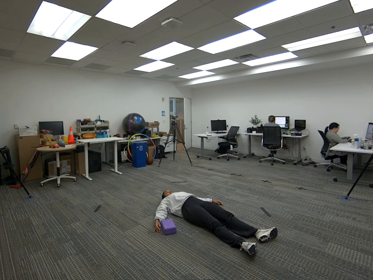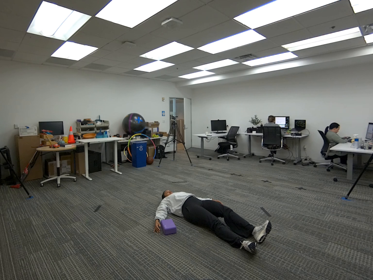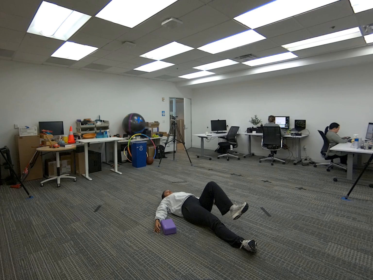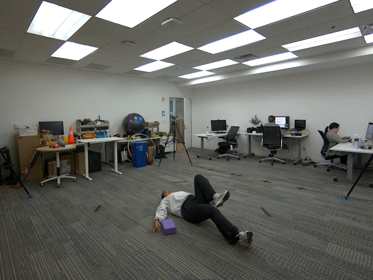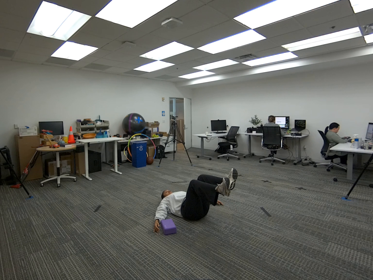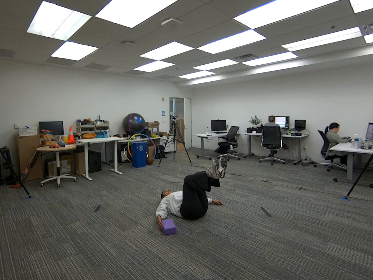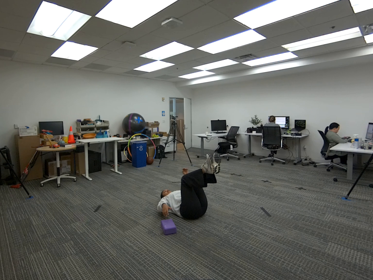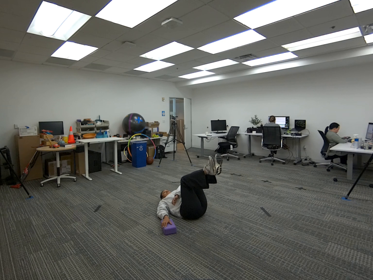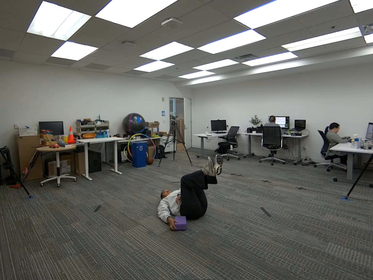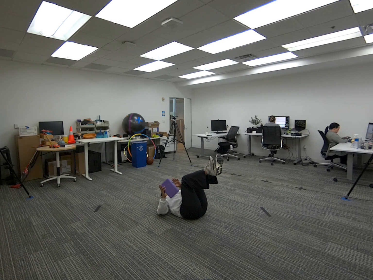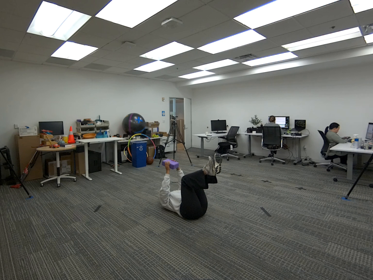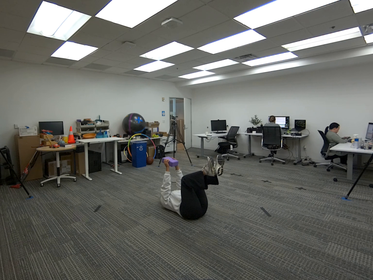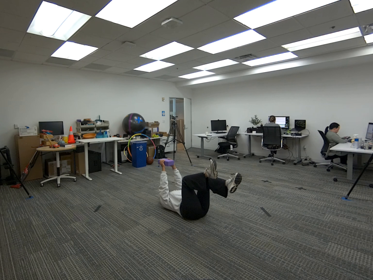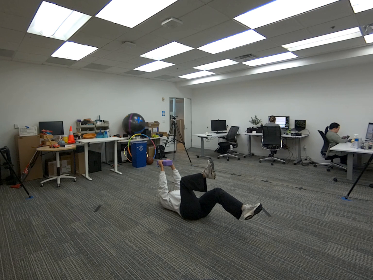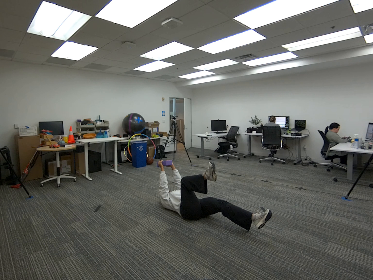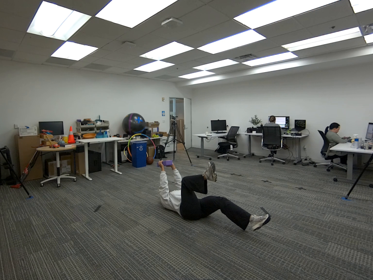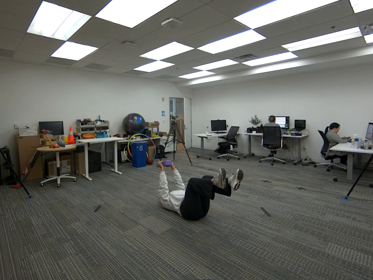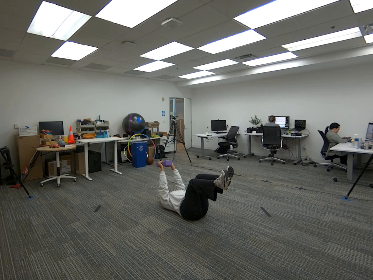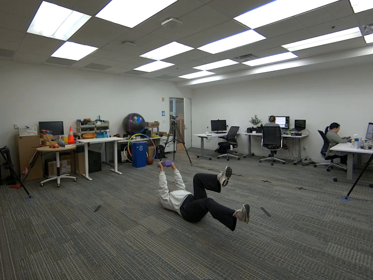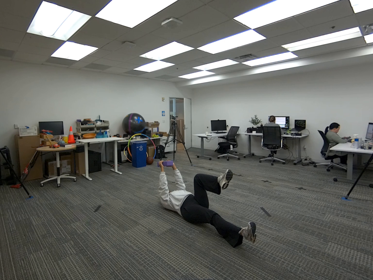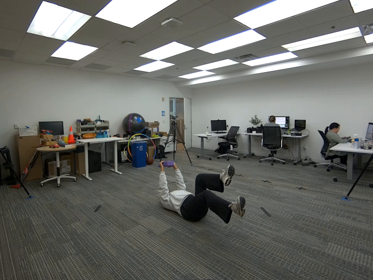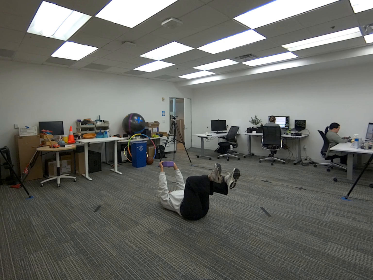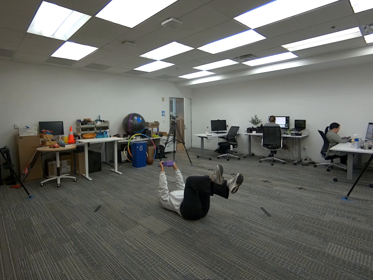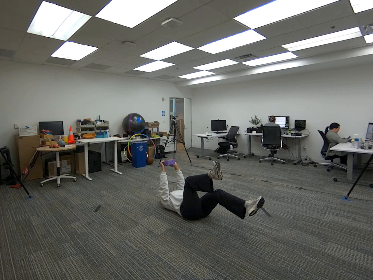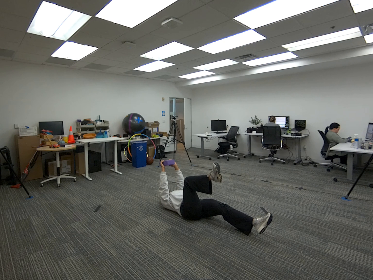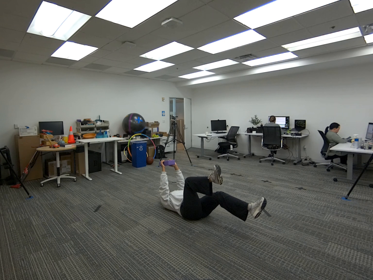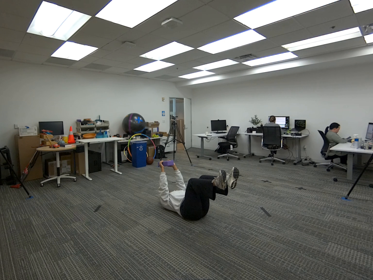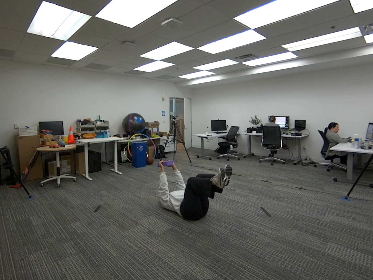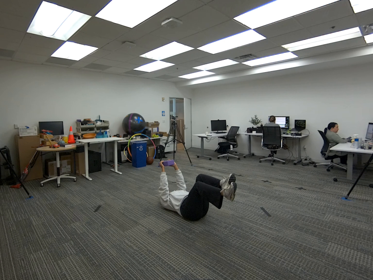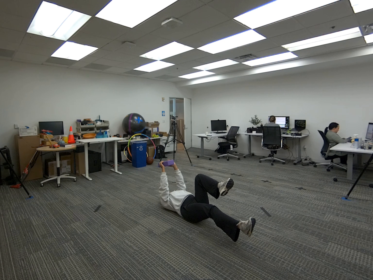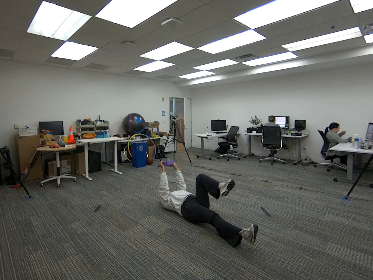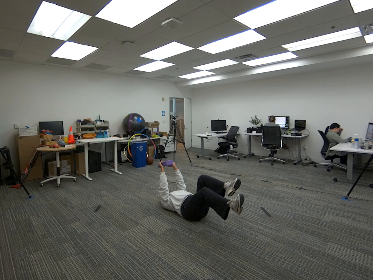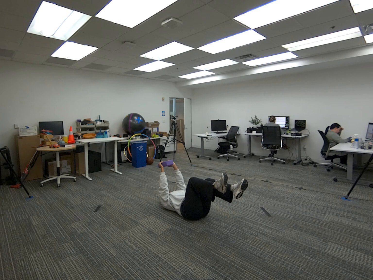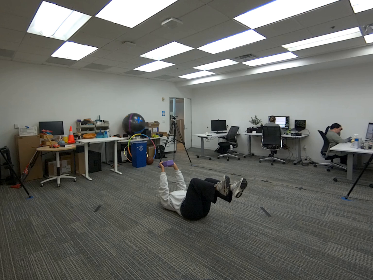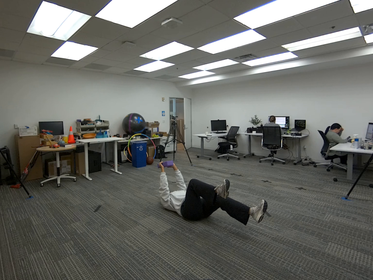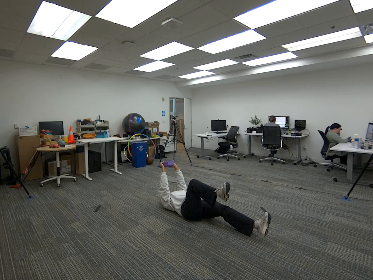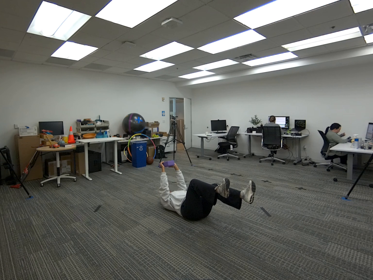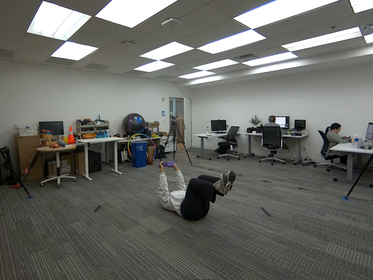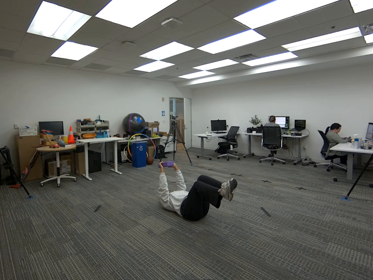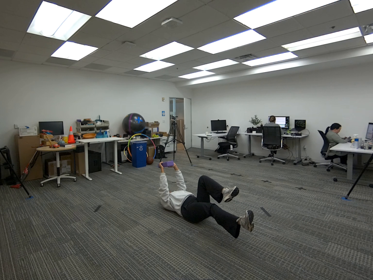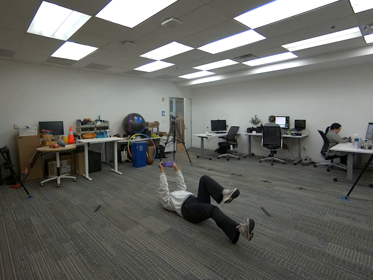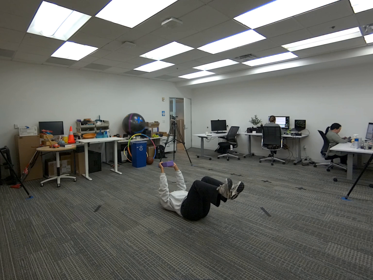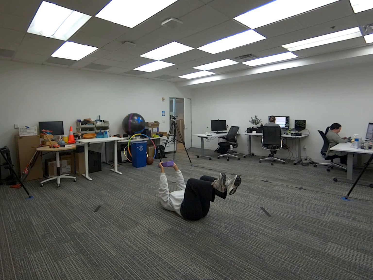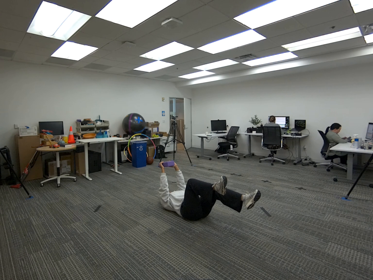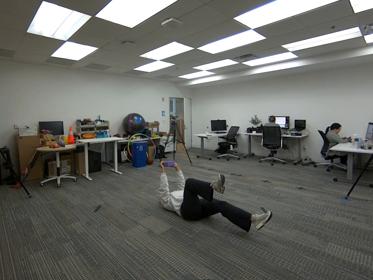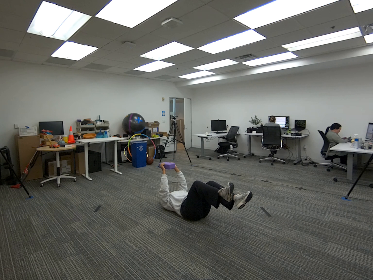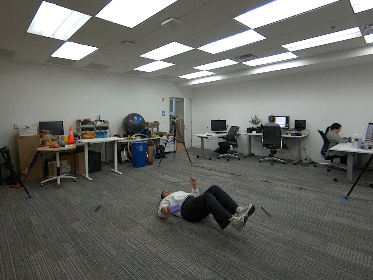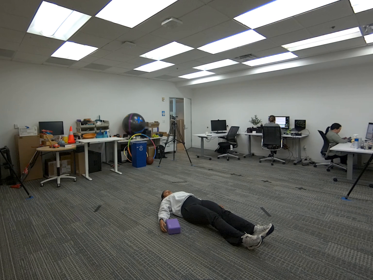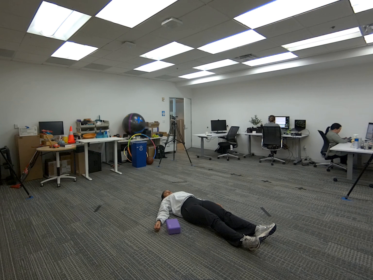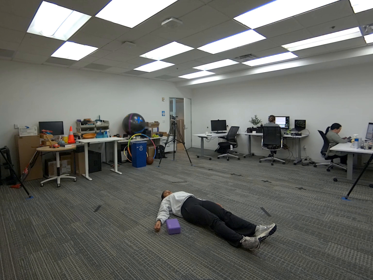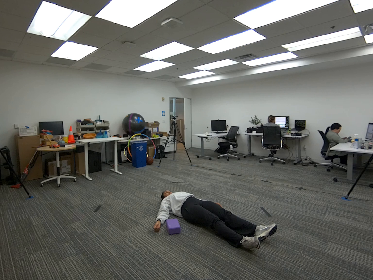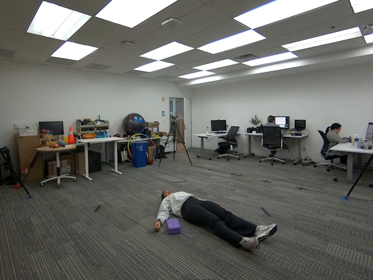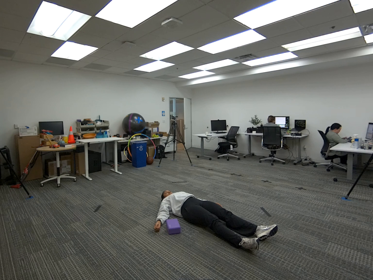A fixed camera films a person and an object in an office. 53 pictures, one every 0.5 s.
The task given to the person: Get into a deadbug position while holding the yoga block in the air extended infront of you. Proceed to perform deadbugs until the time has ended. Place yoga block on the ground when completed.
